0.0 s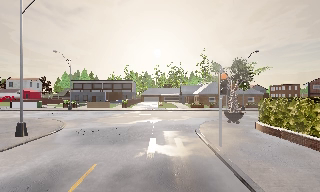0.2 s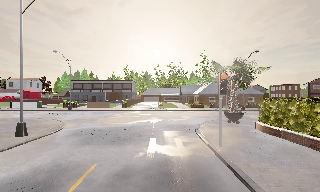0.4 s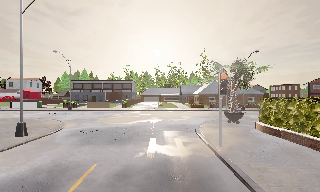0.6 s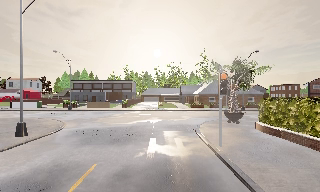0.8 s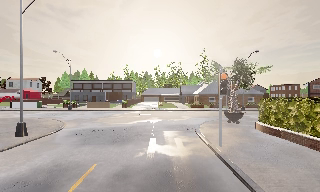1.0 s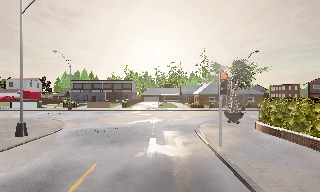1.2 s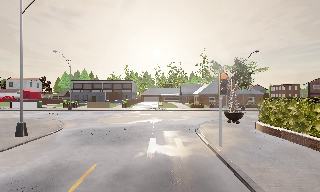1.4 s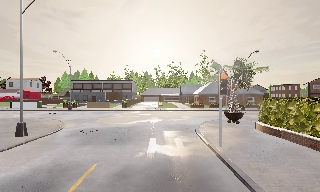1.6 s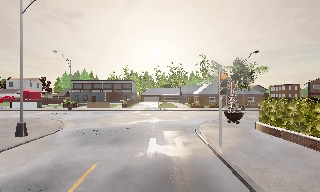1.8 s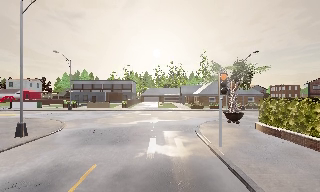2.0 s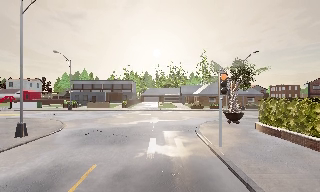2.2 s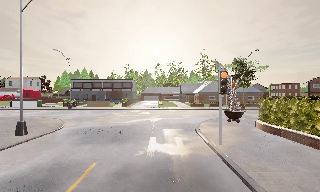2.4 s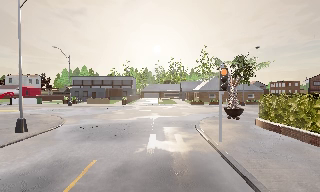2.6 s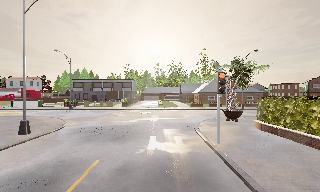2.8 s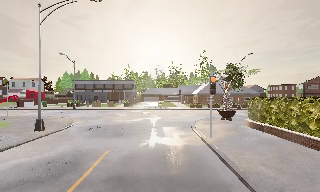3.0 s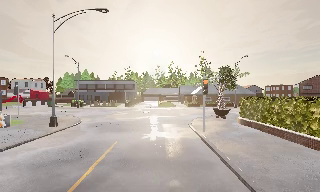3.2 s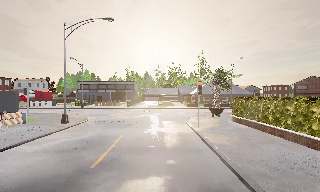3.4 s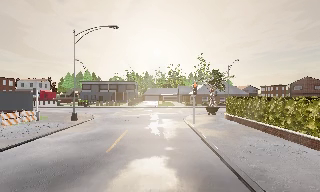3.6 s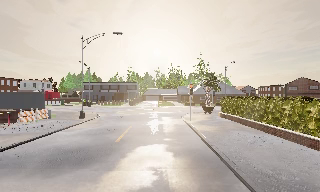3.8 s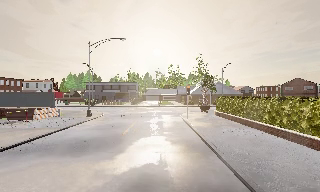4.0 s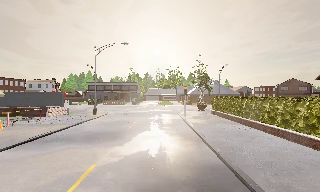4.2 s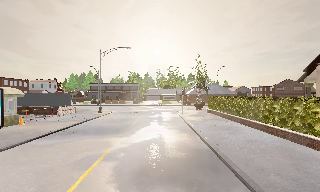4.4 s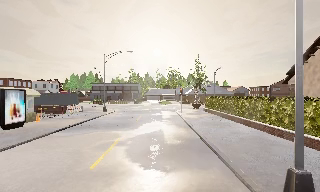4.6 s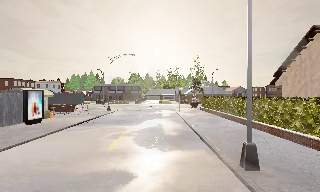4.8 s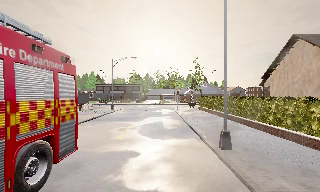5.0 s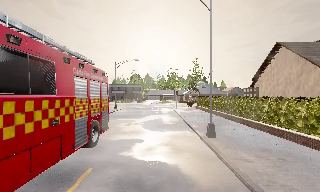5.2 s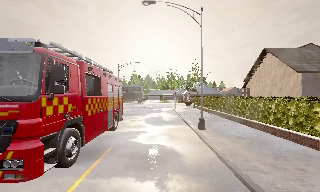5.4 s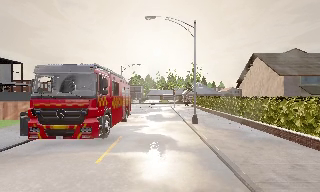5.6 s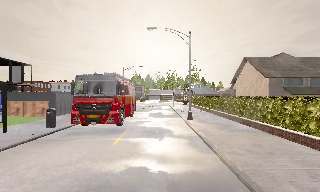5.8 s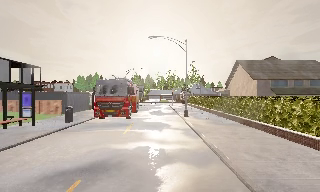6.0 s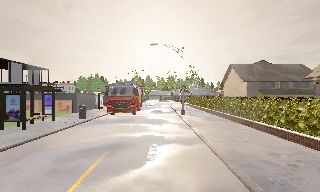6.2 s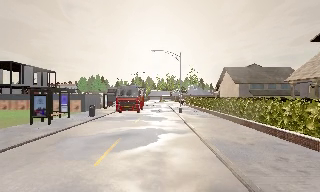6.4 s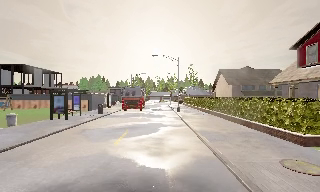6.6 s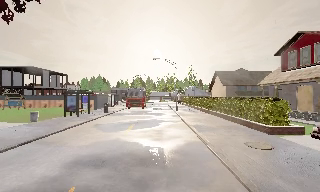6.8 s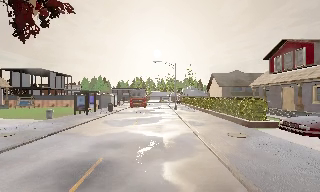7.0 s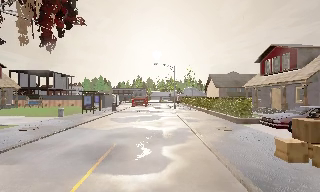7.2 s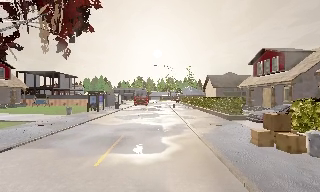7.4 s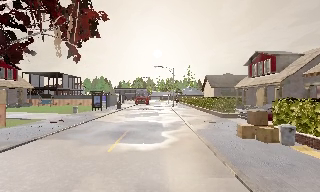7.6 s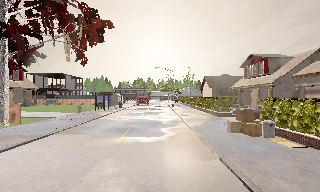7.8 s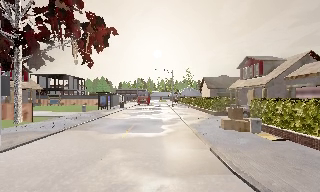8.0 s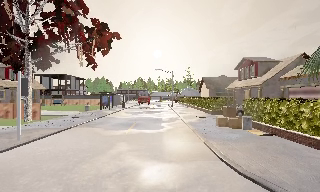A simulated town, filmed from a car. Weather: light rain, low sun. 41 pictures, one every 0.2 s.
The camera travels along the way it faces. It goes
backward.
0.0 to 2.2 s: The camera keeps its place and its aim.
2.2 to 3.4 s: The camera travels backward, about 5 m, so what stands in front gets smaller. It gains speed.
3.4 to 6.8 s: The camera travels backward, about 30 m, so what stands in front gets smaller.
6.8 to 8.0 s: The camera travels backward, about 8 m, so what stands in front gets smaller. It loses speed.
The film runs backward here.
